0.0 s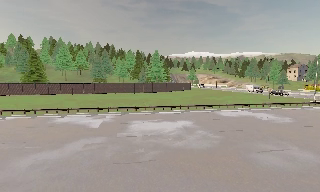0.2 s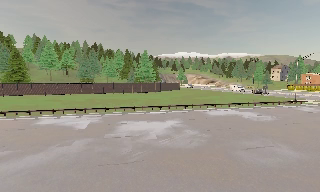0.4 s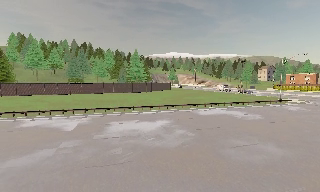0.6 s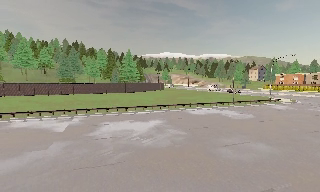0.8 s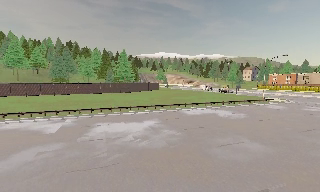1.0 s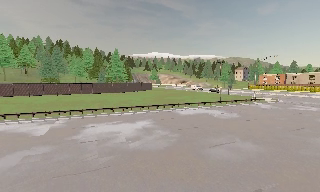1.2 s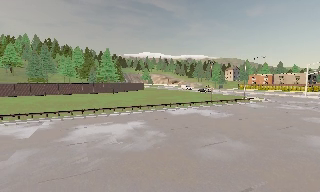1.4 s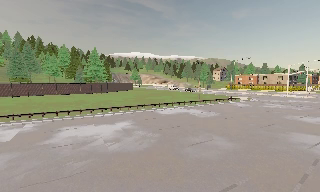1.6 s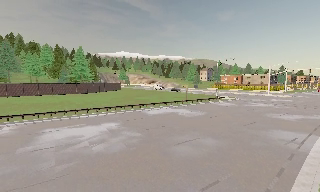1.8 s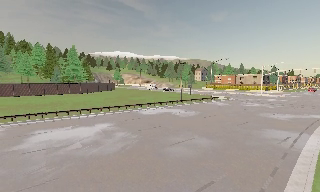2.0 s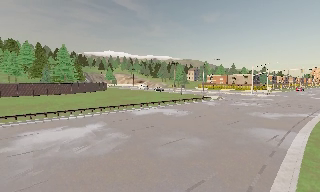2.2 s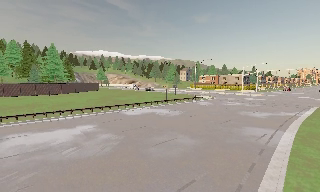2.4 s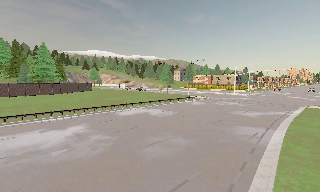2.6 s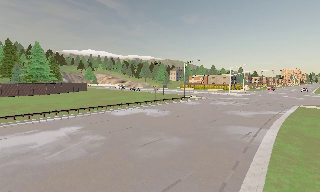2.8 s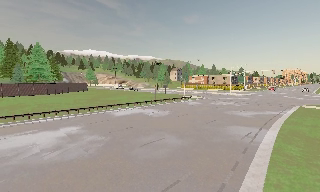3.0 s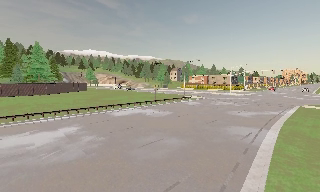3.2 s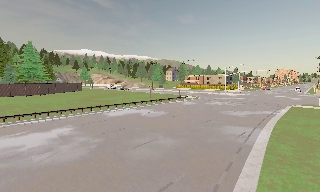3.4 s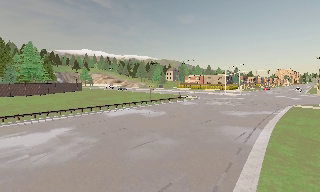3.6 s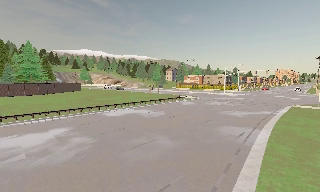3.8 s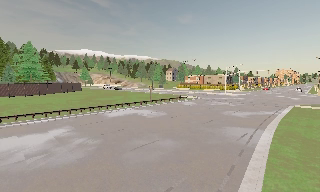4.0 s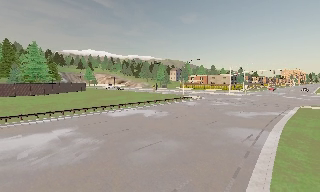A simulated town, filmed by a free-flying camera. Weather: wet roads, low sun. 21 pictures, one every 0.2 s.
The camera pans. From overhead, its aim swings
clockwise.
The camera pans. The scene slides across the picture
to the left.
0.0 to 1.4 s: The scene slides to the left, as the camera pans about 20 degrees to its right.
1.4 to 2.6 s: The scene slides to the left, as the camera pans about 15 degrees to its right. It travels to its right, about 0.5 m, so close, fixed things drift to the left.
2.6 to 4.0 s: The camera travels forward, about 0.5 m, so what stands in front looms larger.
The film runs backward here.
